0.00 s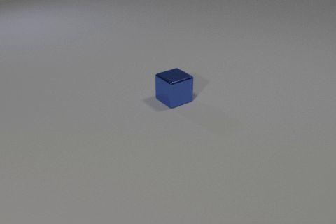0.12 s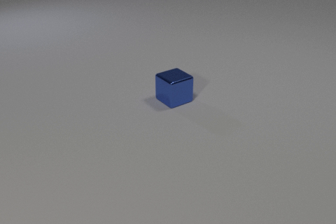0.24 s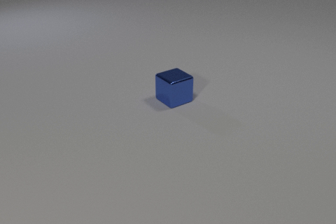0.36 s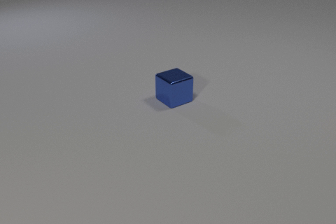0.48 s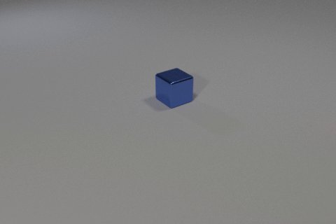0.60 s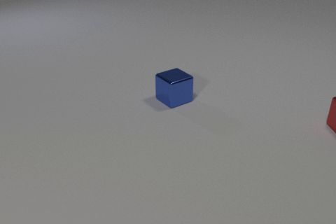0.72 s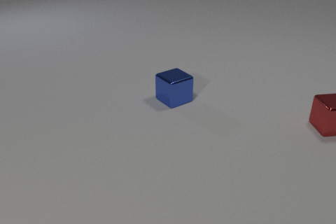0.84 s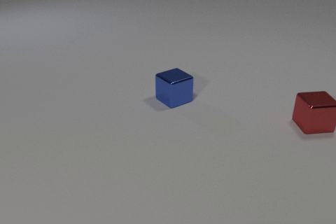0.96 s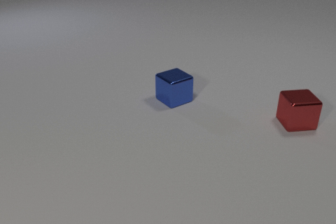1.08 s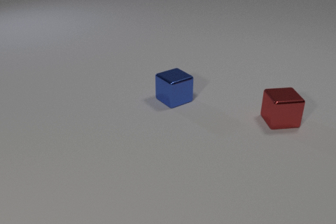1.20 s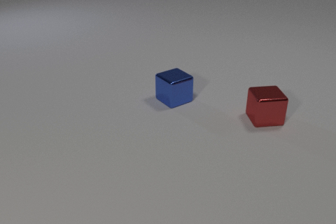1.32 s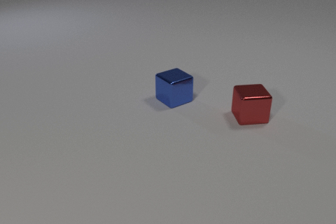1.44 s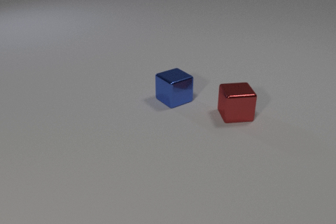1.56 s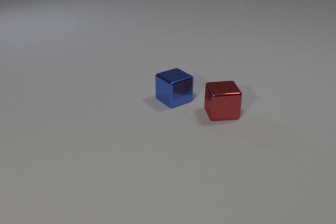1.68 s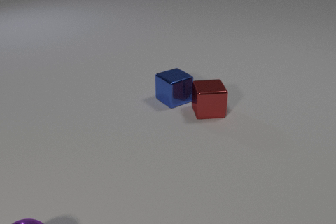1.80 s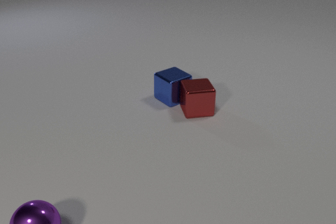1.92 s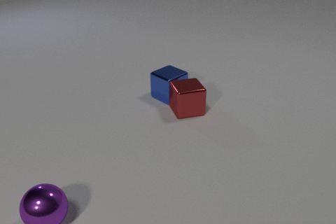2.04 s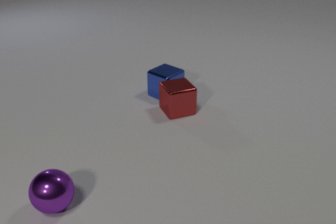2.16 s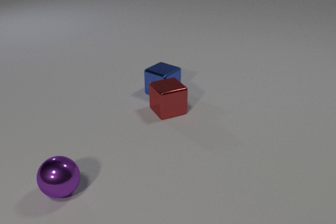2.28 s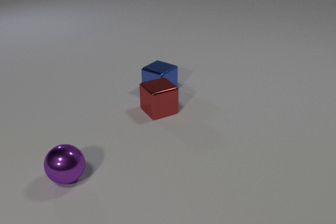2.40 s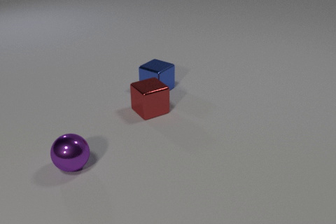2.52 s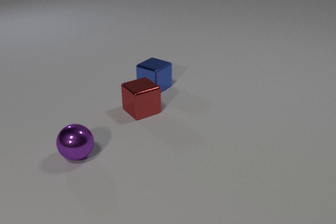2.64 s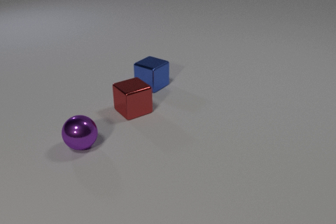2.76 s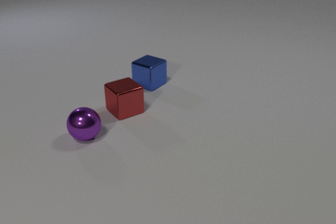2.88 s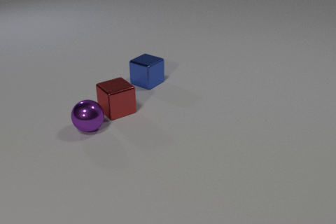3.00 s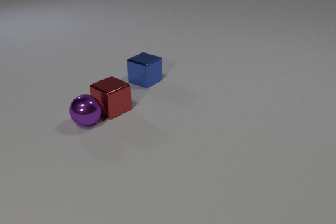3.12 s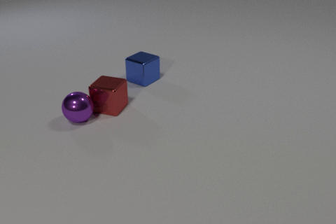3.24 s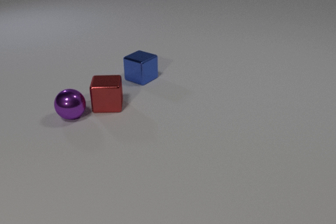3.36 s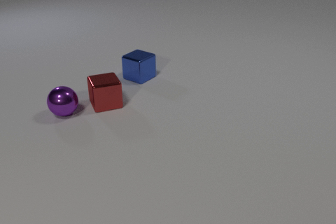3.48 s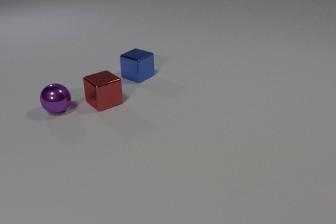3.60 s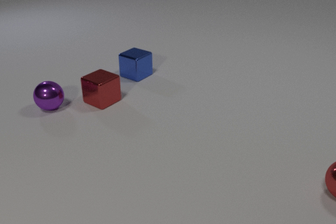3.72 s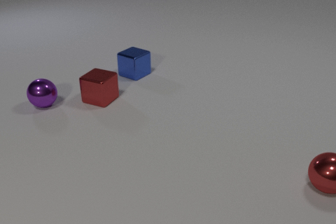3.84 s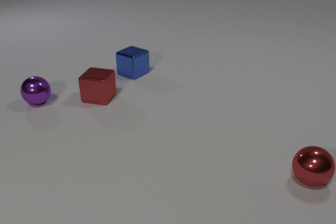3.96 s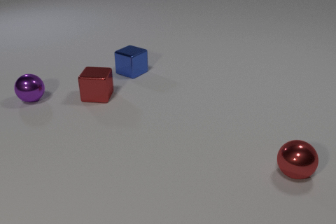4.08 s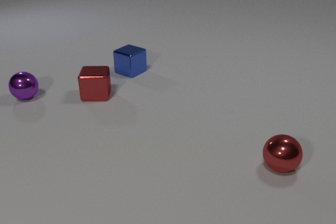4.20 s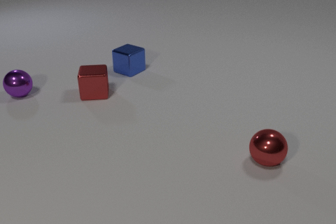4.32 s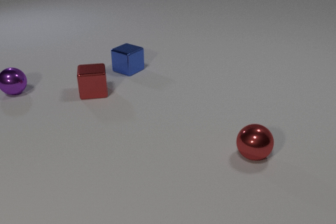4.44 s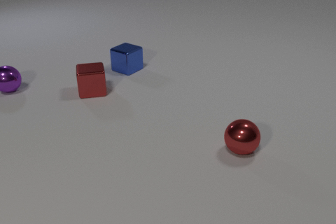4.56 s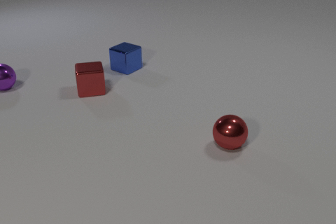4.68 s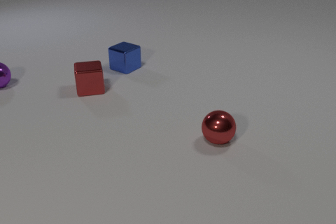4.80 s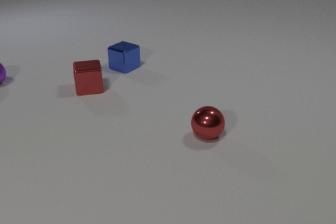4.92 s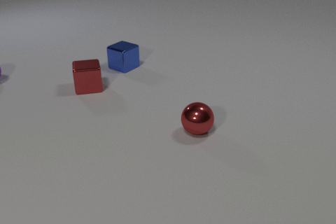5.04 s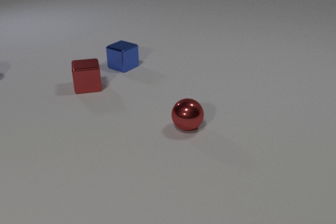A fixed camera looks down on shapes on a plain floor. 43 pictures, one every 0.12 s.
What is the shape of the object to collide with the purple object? cube.
What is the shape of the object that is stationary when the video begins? cube.
What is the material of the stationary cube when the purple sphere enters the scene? metal.
0.00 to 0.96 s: The red metal cube comes in at the right edge, slides to the left.
0.96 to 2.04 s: The red metal cube slides to the left. The blue metal cube slides away from the camera and to the left. The purple metal sphere comes in at the bottom edge, rolls away from the camera and to the right. The red metal cube and the blue metal cube collide.
2.04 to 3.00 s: The red metal cube slides to the left, spins so that its near face slides to the right, counterclockwise seen from above. The blue metal cube slides away from the camera and to the left. The purple metal sphere rolls away from the camera. The red metal cube and the purple metal sphere collide.
3.00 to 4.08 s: The red metal cube slides away from the camera and to the left, spins counterclockwise seen from above by about 135 degrees, its near face sliding to the right. The blue metal cube slides away from the camera and to the left. The purple metal sphere rolls away from the camera and to the left. The red metal sphere comes in at the right edge, rolls to the left.
4.08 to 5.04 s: The red metal cube slides away from the camera and to the left. The blue metal cube slides away from the camera and to the left. The purple metal sphere rolls away from the camera and to the left, leaves at the left edge. The red metal sphere rolls to the left and away from the camera.
